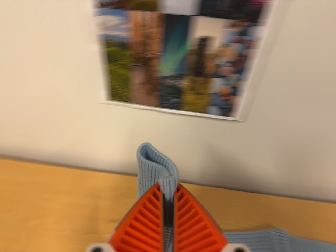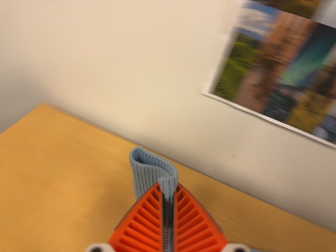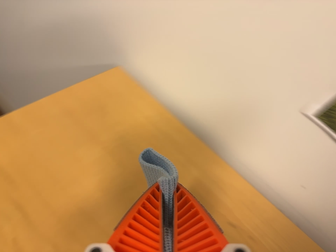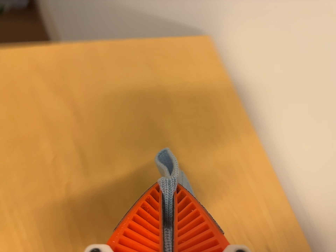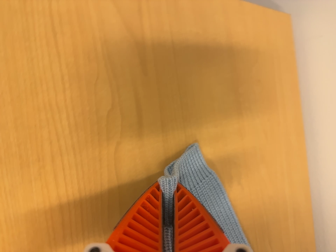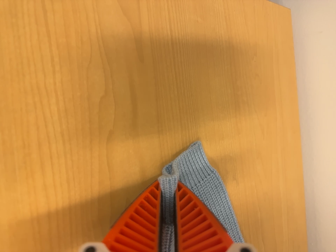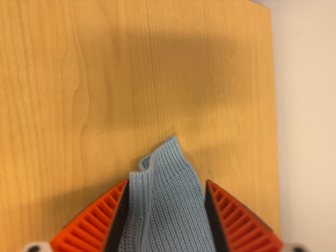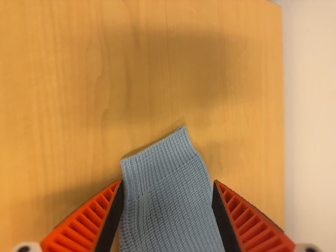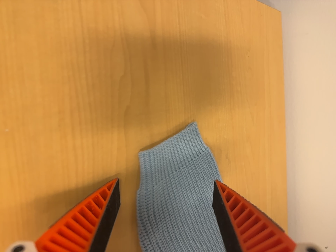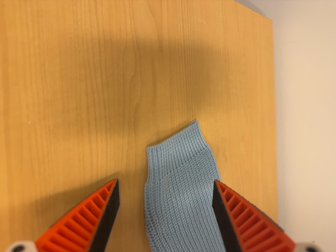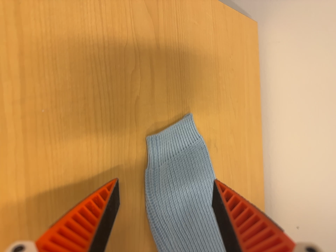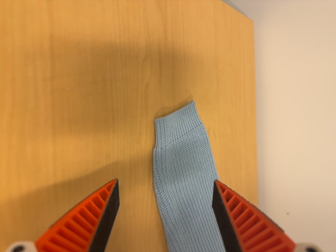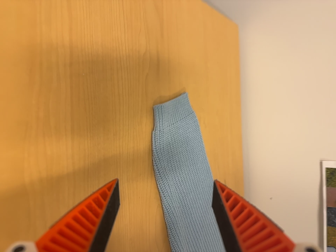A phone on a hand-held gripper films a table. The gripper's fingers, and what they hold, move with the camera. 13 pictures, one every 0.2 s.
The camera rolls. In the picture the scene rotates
clockwise.
0.0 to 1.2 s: The camera travels to its left, about 38 cm, so close, fixed things drift to the right. Its aim tips toward the bottom of its view by about 20 degrees, and the scene shifts upward. It rolls about its line of sight by about 75 degrees, and the scene rotates clockwise.
1.2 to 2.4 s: The camera pans to its right by about 10 degrees. It travels backward, toward the bottom of its view and to its left, about 18 cm, so what stands in front gets smaller.
The film runs backward here.
